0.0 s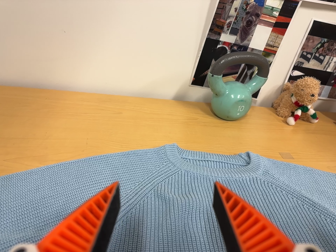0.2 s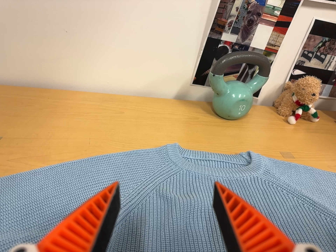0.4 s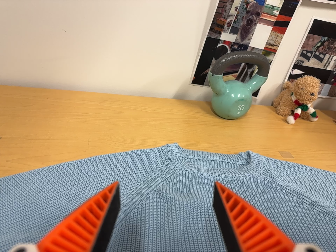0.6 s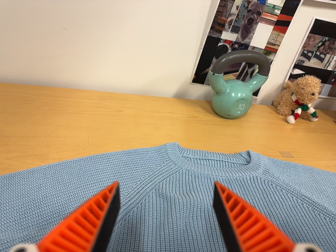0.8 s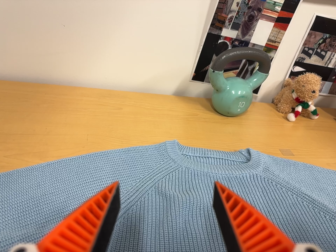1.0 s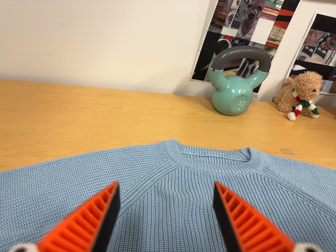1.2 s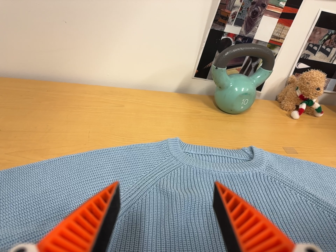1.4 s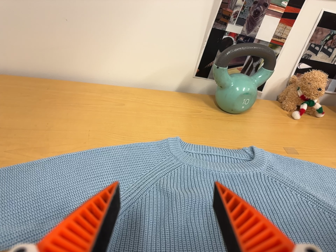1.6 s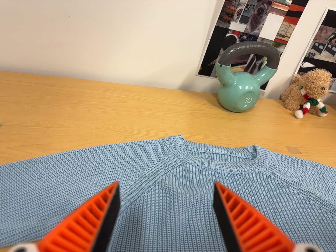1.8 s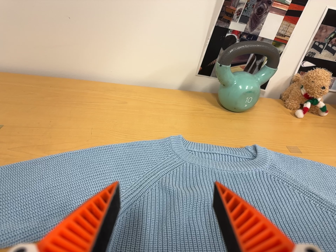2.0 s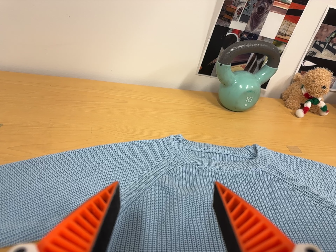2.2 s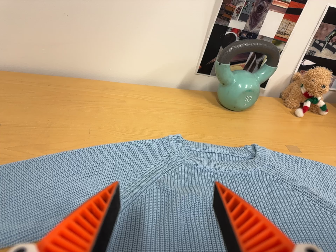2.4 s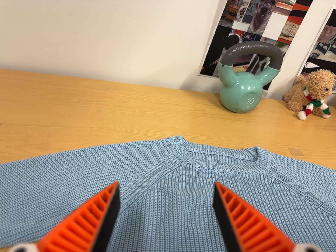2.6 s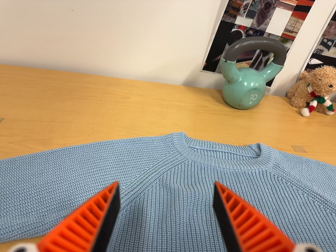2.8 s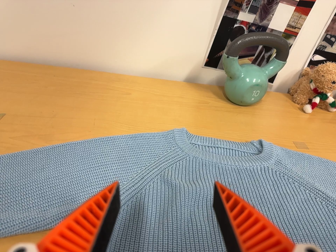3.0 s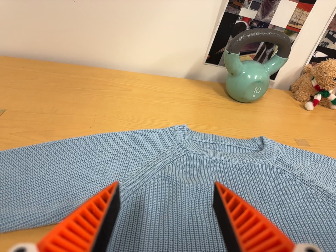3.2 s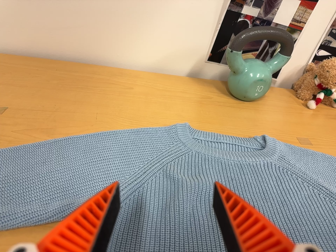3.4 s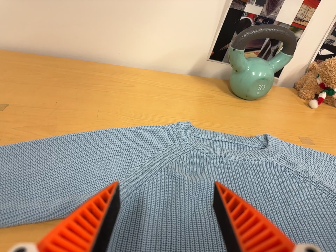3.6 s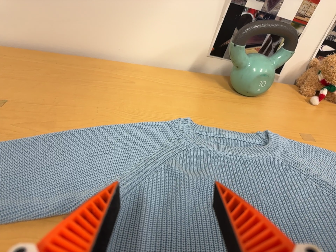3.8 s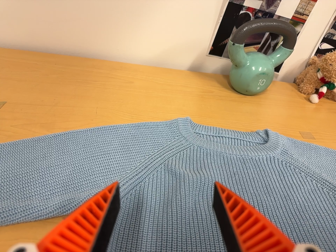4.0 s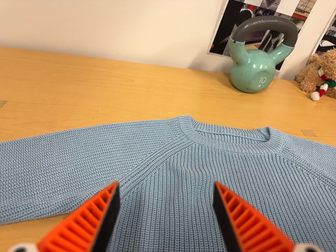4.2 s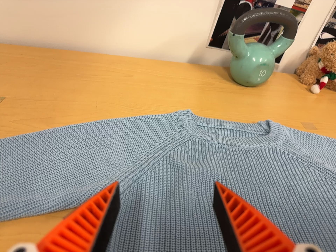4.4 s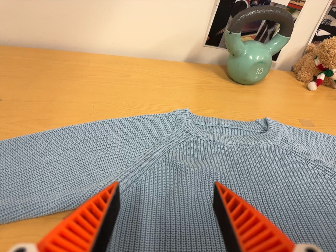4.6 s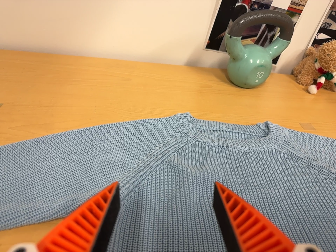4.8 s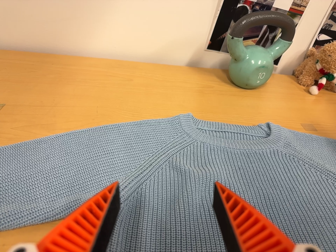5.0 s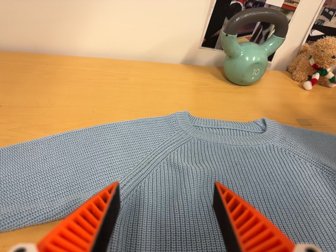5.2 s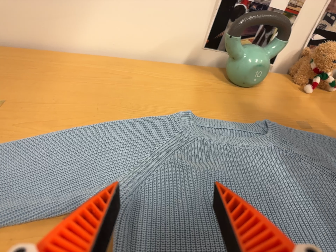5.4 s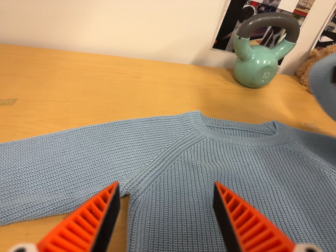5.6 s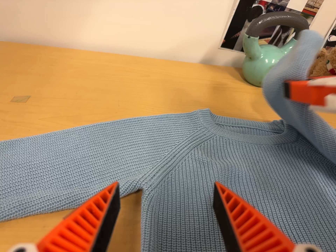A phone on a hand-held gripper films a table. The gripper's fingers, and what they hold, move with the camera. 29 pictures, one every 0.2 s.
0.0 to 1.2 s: The camera shifts only a little, or ends up much as it began.
1.2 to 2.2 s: The camera keeps its place and its aim.
2.2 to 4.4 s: The camera shifts only a little, or ends up much as it began.
4.4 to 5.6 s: The camera travels to its left, about 5 cm, so close, fixed things drift to the right.
The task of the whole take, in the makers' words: right arm across.
The film runs forward here.
